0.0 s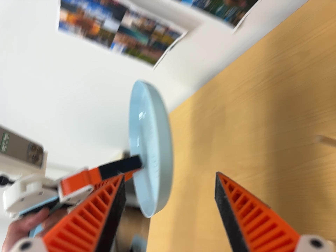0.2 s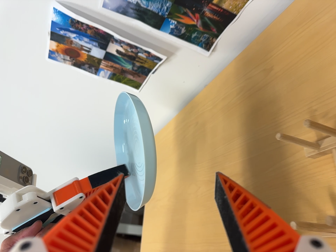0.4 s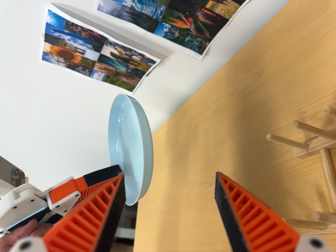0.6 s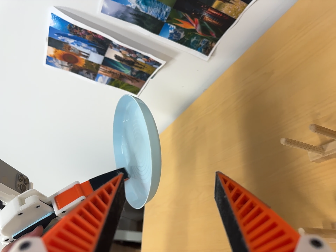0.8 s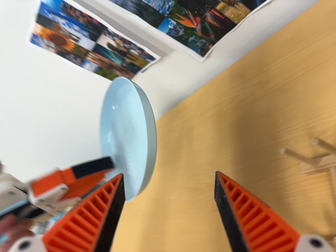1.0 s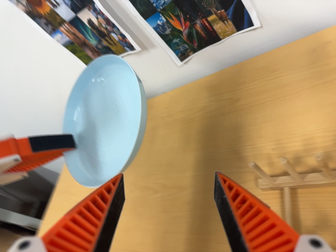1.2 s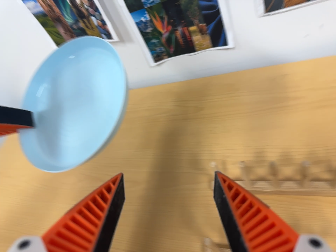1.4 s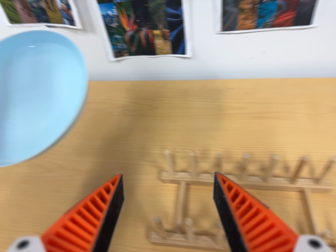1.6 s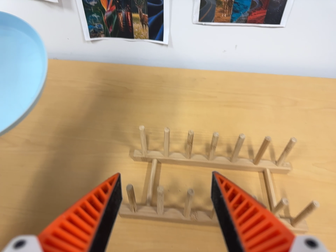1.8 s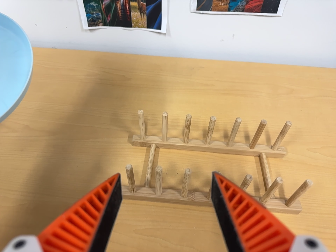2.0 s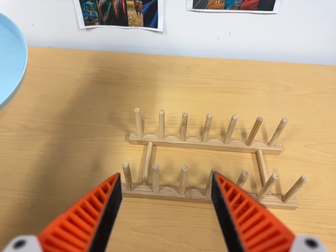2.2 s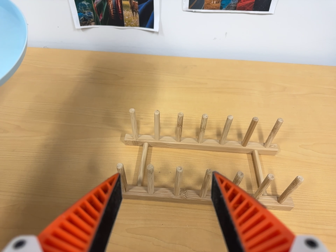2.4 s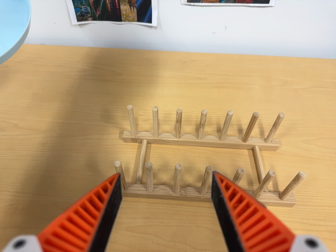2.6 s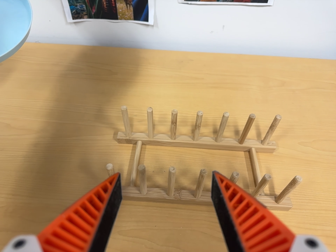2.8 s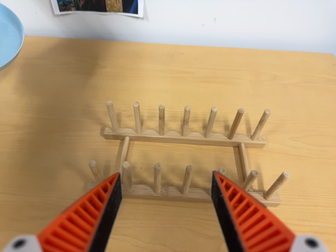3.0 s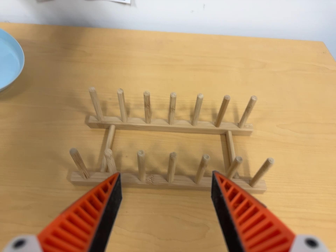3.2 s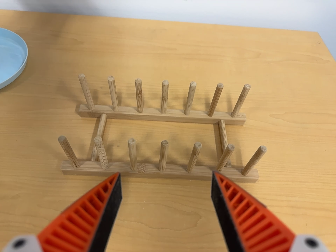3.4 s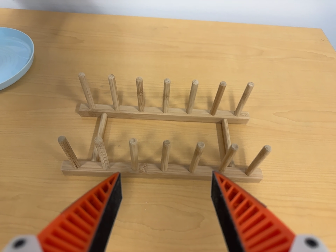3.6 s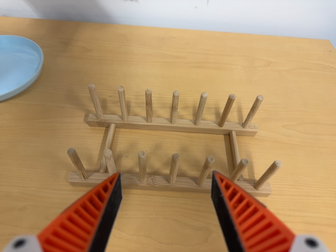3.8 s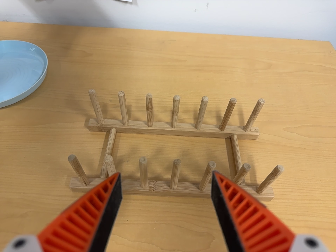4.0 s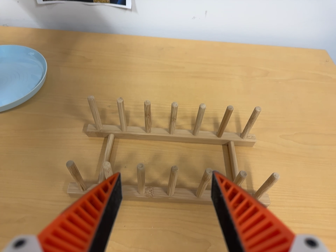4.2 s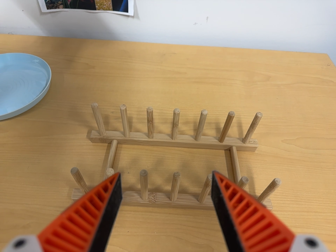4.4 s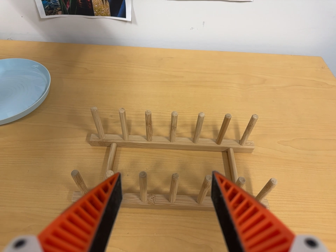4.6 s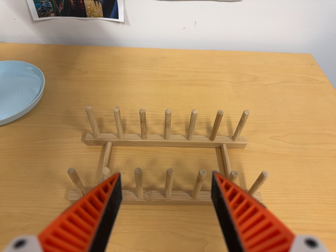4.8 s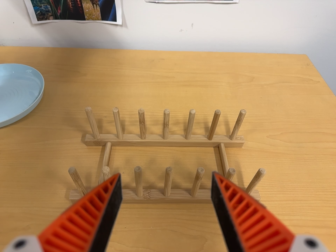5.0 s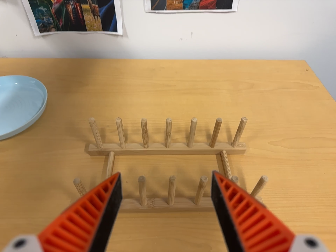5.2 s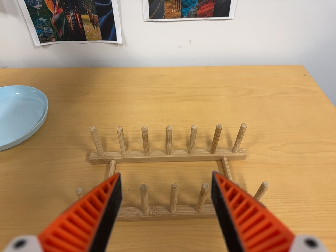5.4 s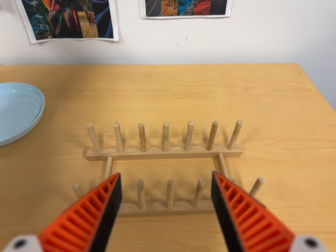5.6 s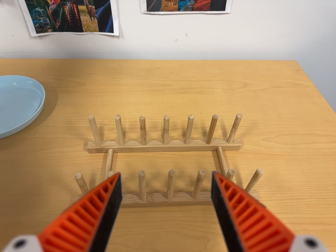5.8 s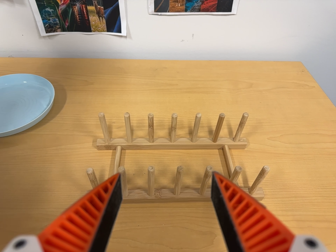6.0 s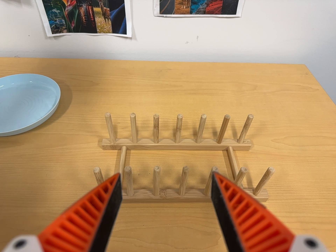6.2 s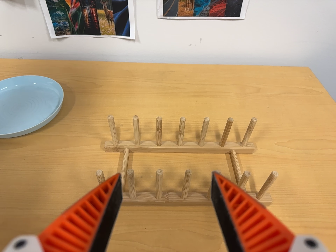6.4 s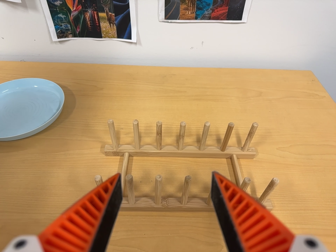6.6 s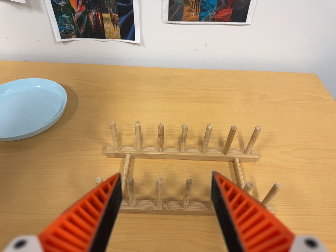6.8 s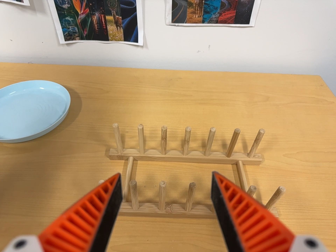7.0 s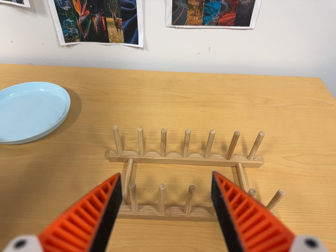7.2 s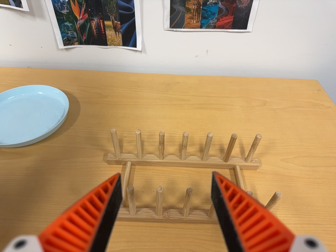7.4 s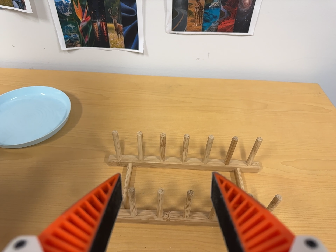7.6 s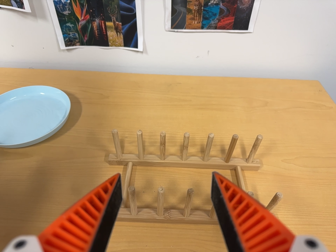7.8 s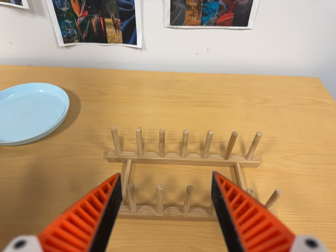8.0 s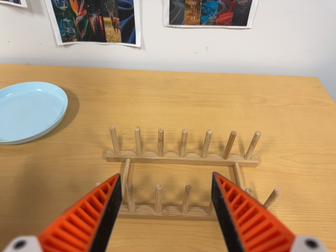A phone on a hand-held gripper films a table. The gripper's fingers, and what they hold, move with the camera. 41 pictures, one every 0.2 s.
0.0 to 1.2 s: The scene slides to the left, as the camera pans about 35 degrees to its right. It travels to its left and toward the bottom of its view, about 14 cm. Its aim tips toward the top of its view by about 10 degrees. It rolls about its line of sight by about 25 degrees, and the scene rotates clockwise.
1.2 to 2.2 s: The camera pans to its right by about 25 degrees. It travels toward the bottom of its view, about 12 cm, so close, fixed things drift upward. It rolls about its line of sight by about 10 degrees, and the scene rotates clockwise.
2.2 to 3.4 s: The camera travels forward and to its right, about 6 cm, so what stands in front looms larger.
3.4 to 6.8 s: The camera travels backward, about 5 cm, so what stands in front gets smaller. Its aim tips toward the top of its view by about 10 degrees, and the scene shifts downward.
6.8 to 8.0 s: The camera keeps its place and its aim.
The film runs backward here.
